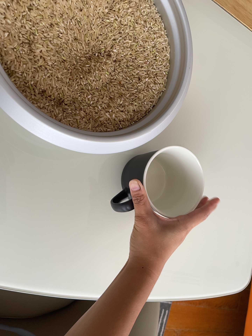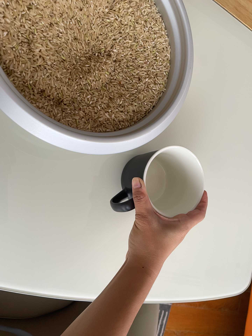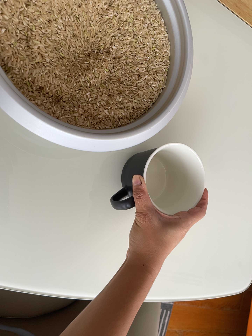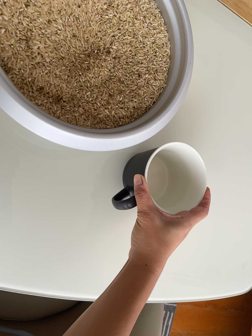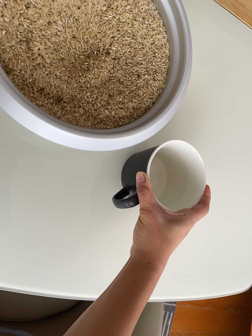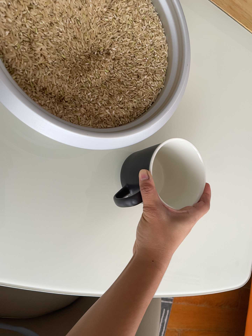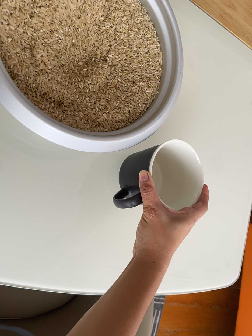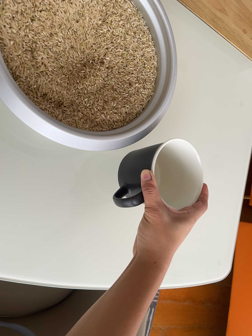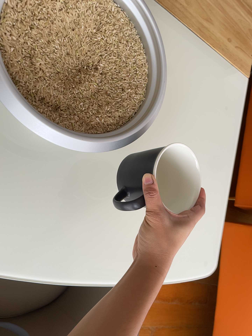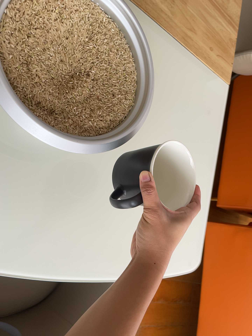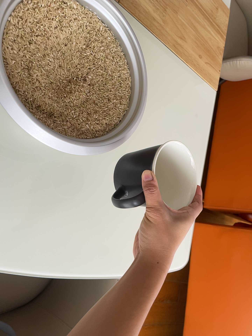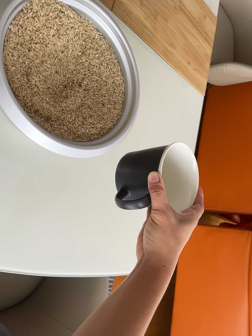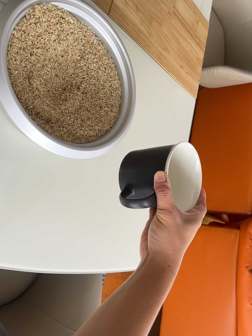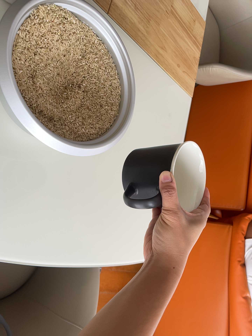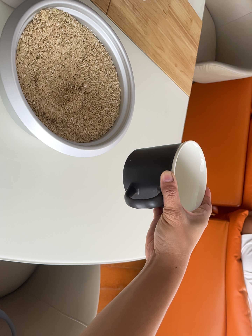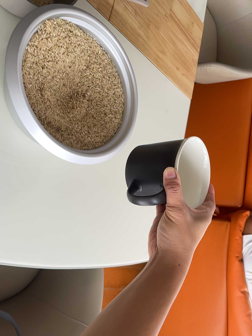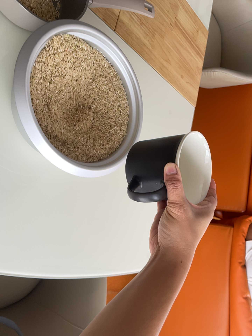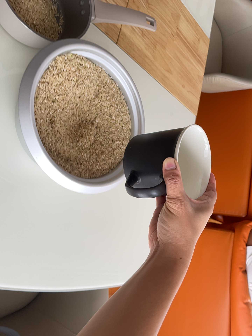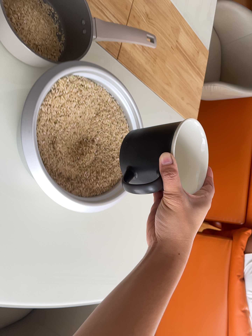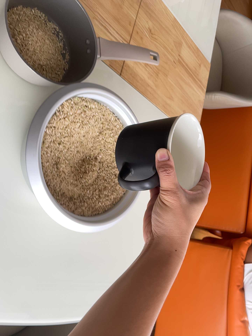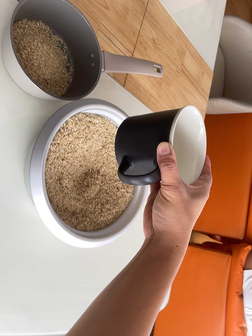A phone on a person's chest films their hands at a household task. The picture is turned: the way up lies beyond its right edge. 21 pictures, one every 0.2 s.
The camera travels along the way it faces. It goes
backward.
0.0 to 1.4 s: The camera shifts only a little, or ends up much as it began.
1.4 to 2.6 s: The camera swings to its right by about 15 degrees, and the scene slides to the left. It travels backward and to its left, about 12 cm, so what stands in front gets smaller.
2.6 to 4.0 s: The camera travels toward the top of its view, about 16 cm, so close, fixed things drift downward.
The film runs backward here.
